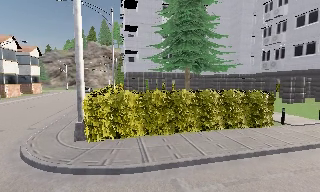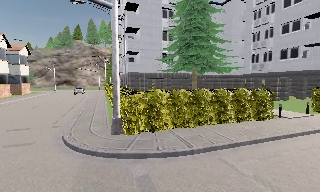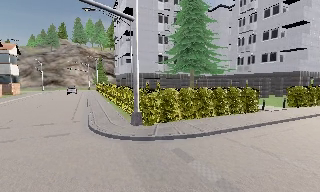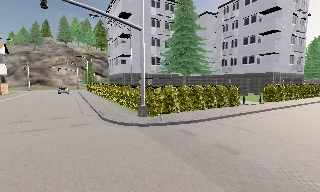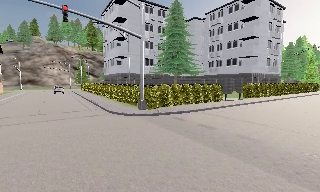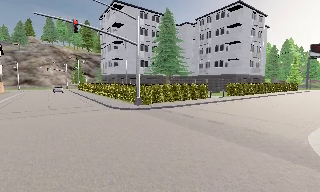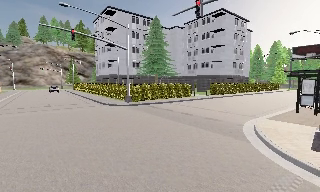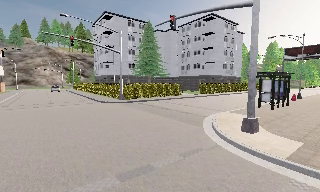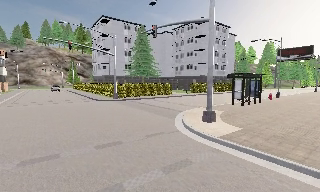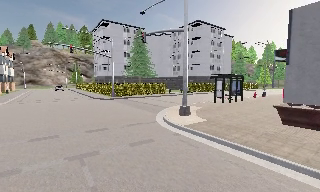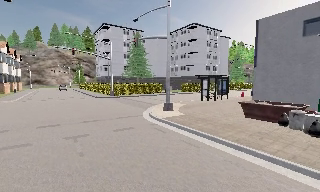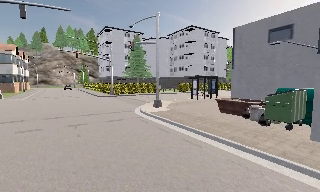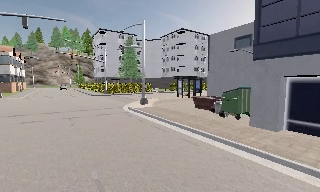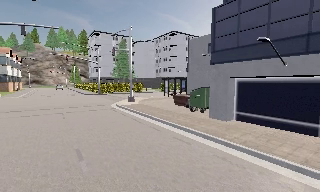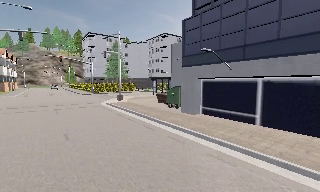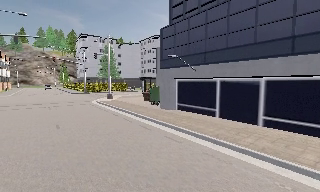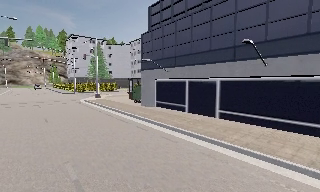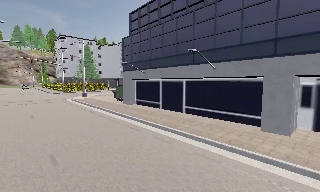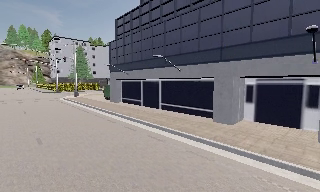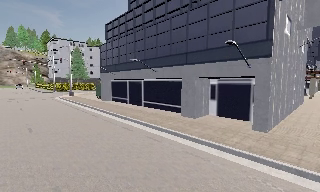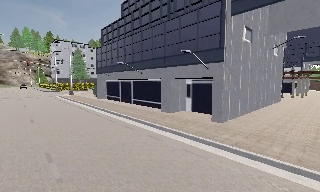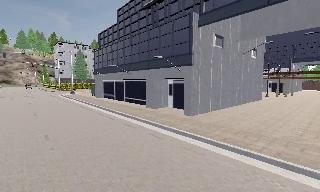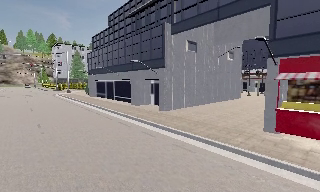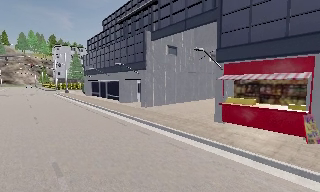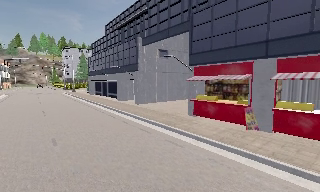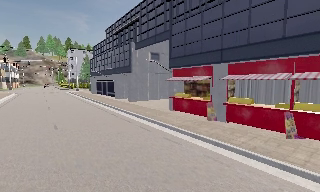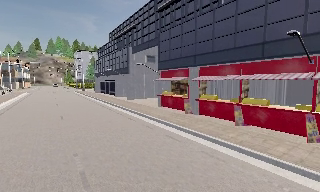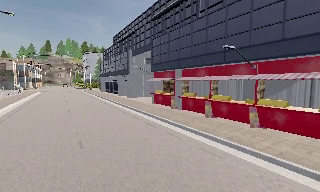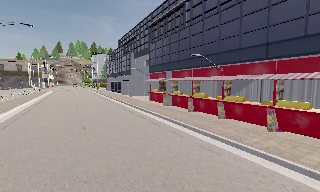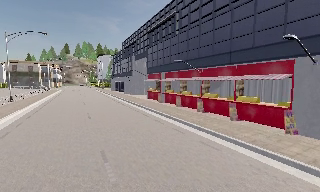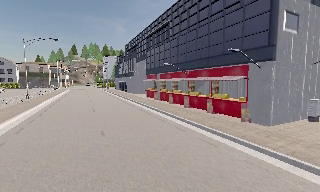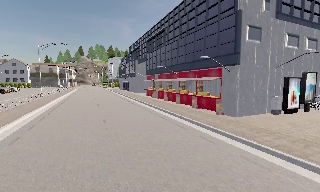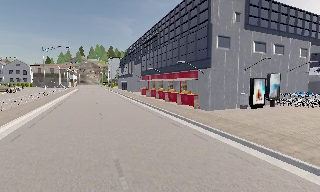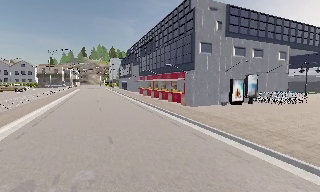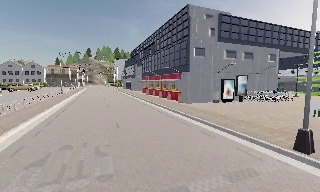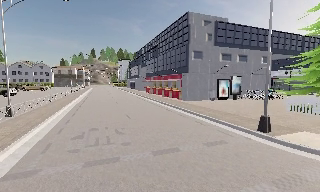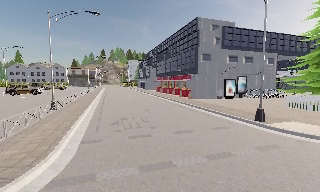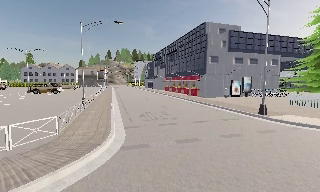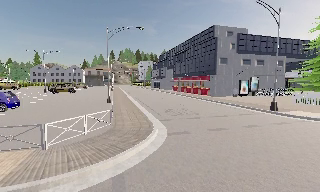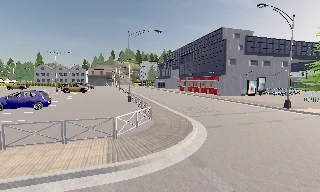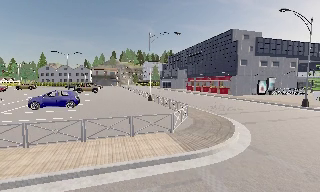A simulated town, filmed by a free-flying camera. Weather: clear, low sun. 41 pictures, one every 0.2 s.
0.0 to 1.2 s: The camera pans to its right, which is clockwise from overhead, by about 20 degrees. It travels backward, about 12 m, so what stands in front gets smaller.
1.2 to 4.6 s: The camera travels backward and to its right, about 35 m, so what stands in front gets smaller.
4.6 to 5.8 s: The camera pans to its left, which is counterclockwise from overhead, by about 15 degrees. It travels backward and to its right, about 14 m, so what stands in front gets smaller.
5.8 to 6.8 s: The camera travels backward and to its right, about 11 m, so what stands in front gets smaller.
6.8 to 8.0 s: The camera travels backward and to its left, about 12 m, so what stands in front gets smaller.
The film runs backward here.
